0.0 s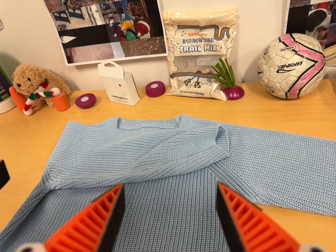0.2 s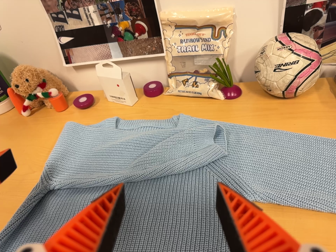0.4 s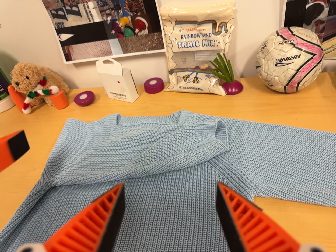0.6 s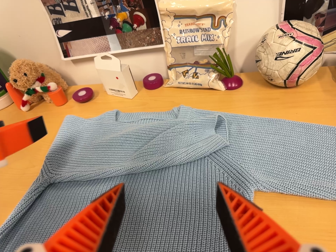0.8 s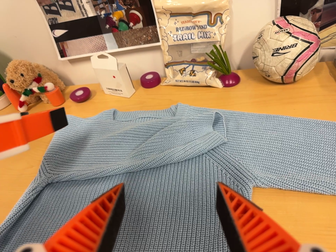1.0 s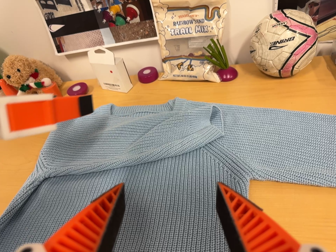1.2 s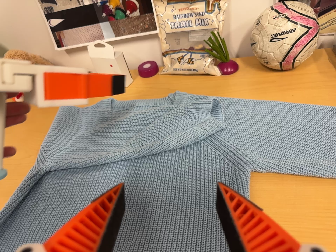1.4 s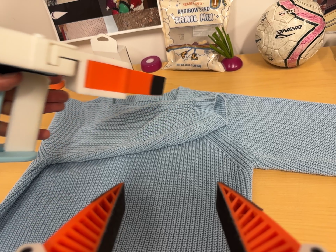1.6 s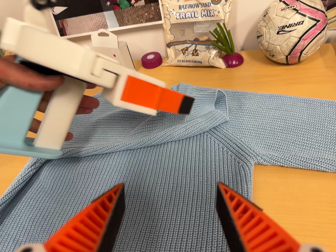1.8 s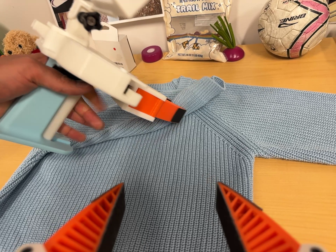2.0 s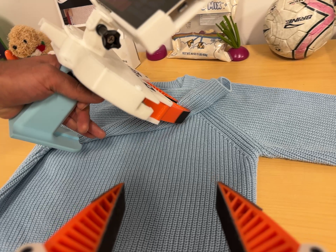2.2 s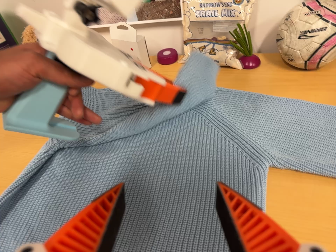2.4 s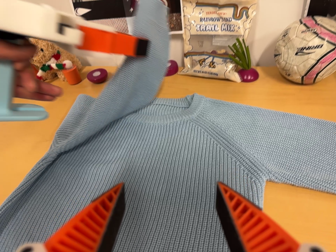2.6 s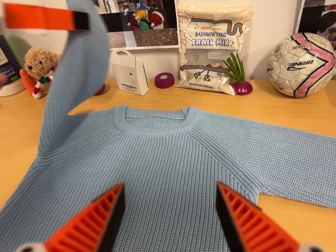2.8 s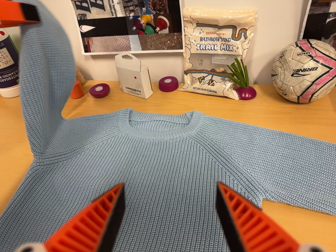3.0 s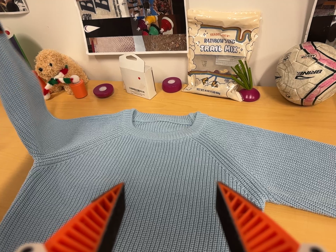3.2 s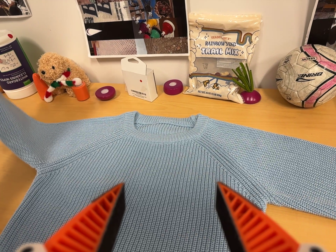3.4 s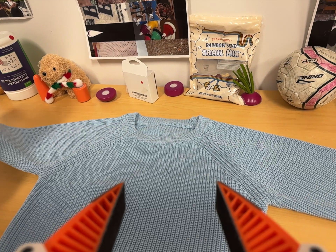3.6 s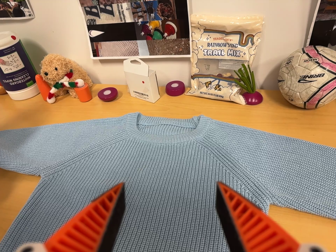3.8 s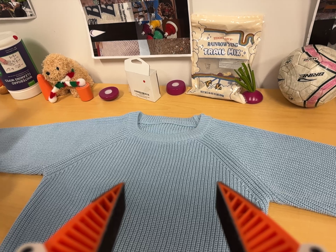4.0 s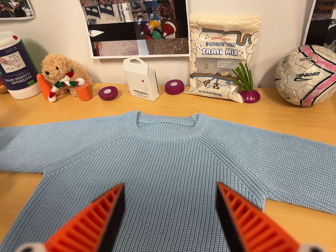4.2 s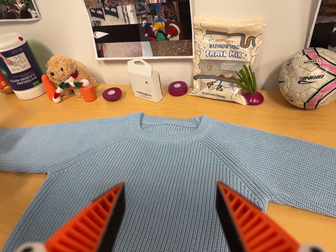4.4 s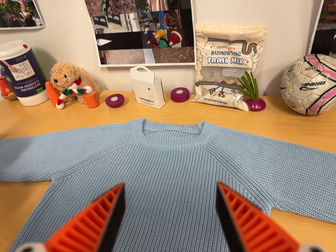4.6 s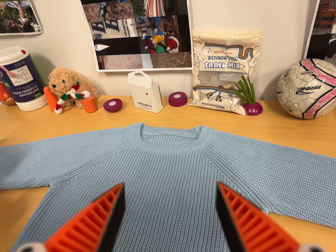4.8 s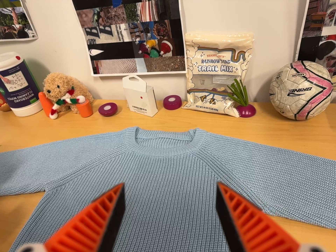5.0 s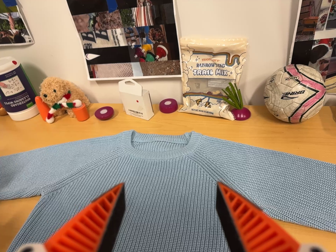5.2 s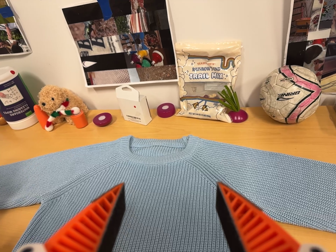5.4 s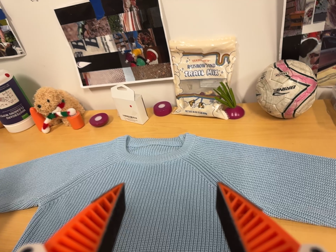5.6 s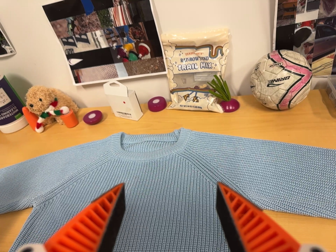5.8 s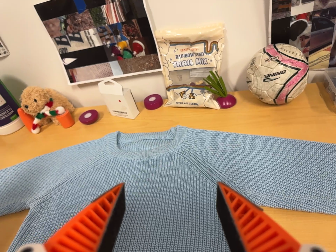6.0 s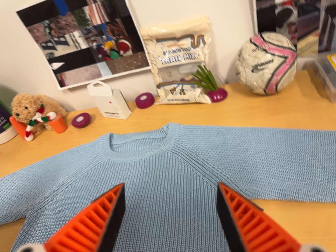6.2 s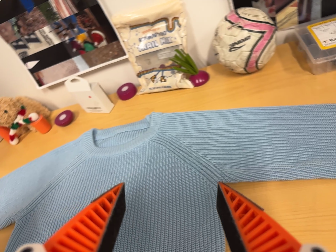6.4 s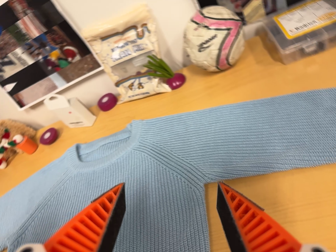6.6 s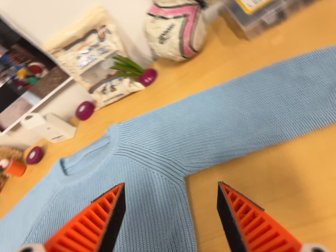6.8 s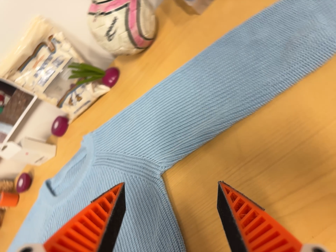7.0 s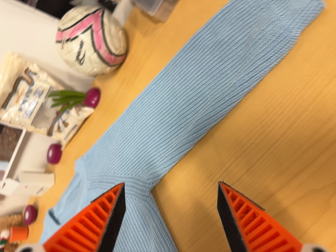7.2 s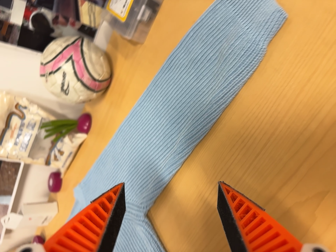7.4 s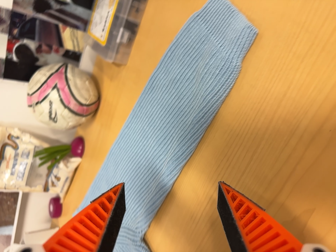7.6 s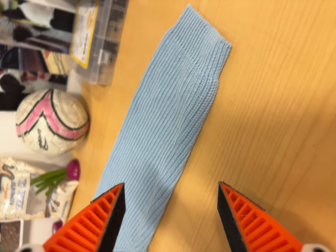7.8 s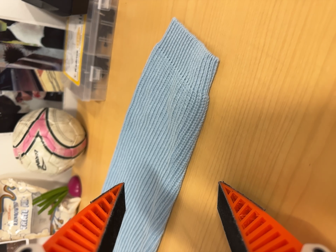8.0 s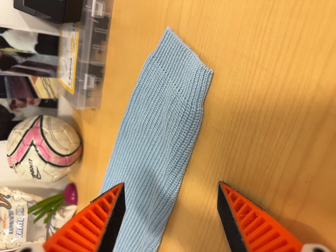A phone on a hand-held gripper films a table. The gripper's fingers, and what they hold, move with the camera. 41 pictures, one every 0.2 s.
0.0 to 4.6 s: The camera shifts only a little, or ends up much as it began.
4.6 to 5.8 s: The camera travels to its right, about 5 cm, so close, fixed things drift to the left.
5.8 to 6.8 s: The camera travels to its right, about 20 cm, so close, fixed things drift to the left. It rolls about its line of sight by about 40 degrees, and the scene rotates counterclockwise.
6.8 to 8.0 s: The camera travels to its right and toward the top of its view, about 16 cm, so close, fixed things drift to the left. It rolls about its line of sight by about 35 degrees, and the scene rotates counterclockwise.
The film runs backward here.
